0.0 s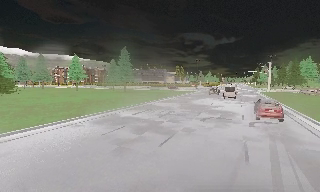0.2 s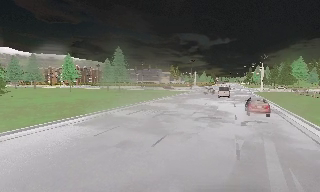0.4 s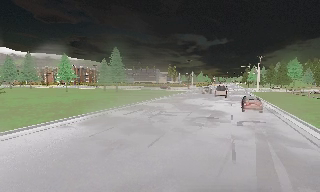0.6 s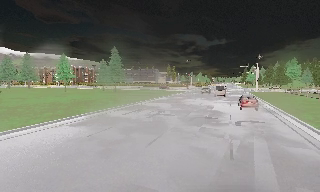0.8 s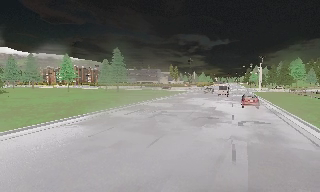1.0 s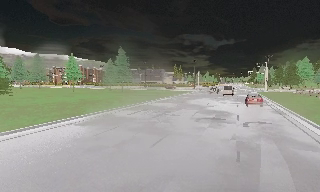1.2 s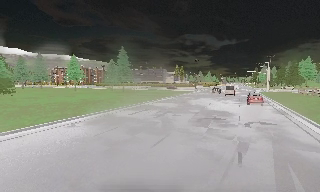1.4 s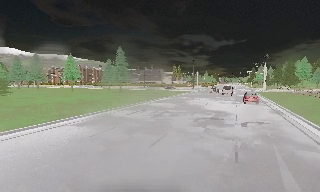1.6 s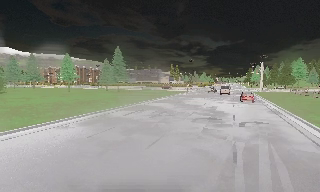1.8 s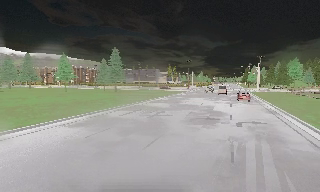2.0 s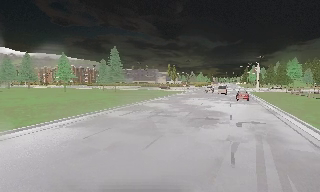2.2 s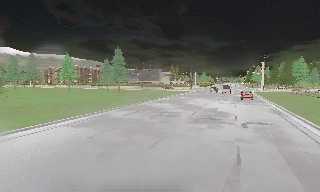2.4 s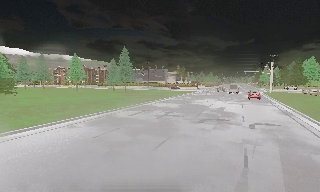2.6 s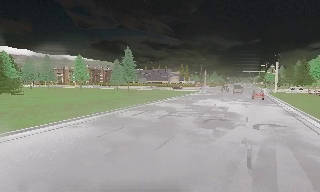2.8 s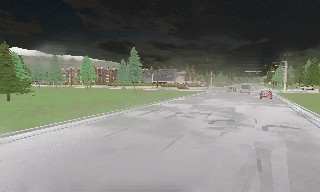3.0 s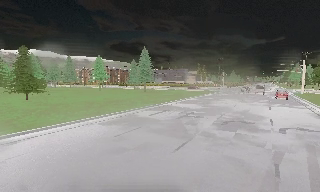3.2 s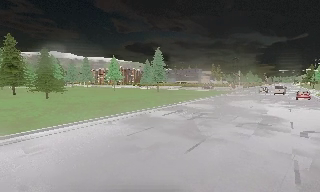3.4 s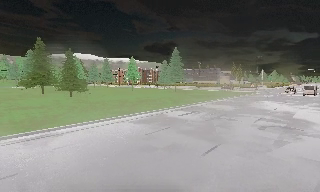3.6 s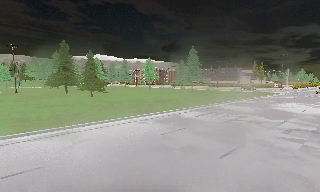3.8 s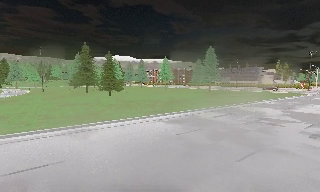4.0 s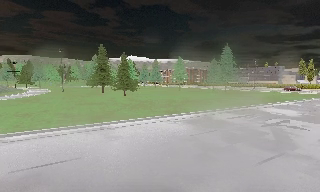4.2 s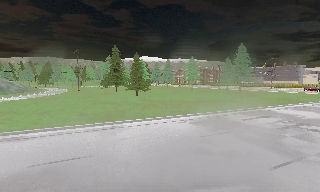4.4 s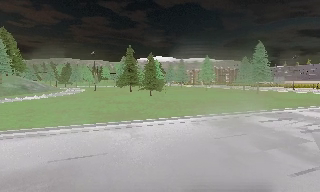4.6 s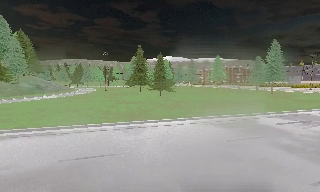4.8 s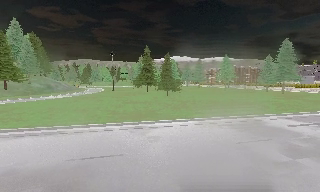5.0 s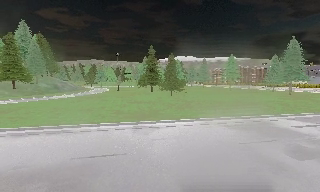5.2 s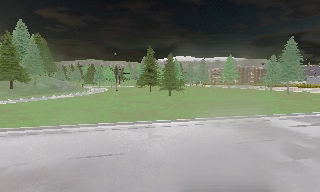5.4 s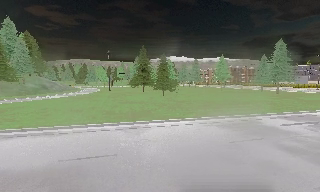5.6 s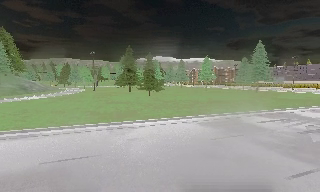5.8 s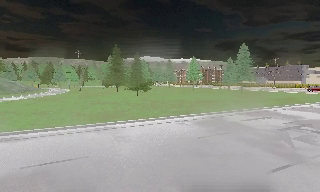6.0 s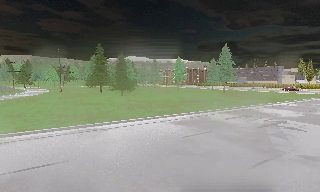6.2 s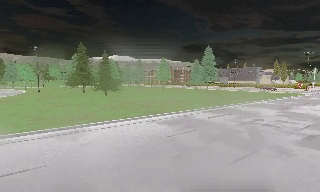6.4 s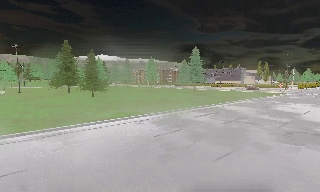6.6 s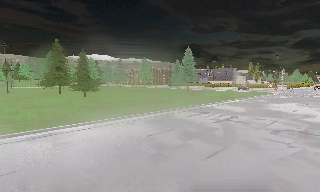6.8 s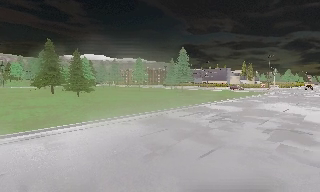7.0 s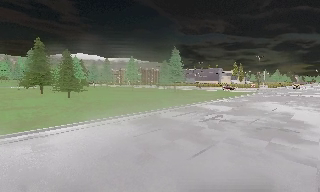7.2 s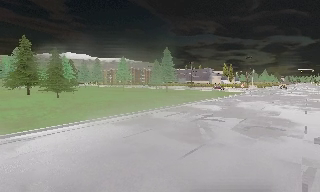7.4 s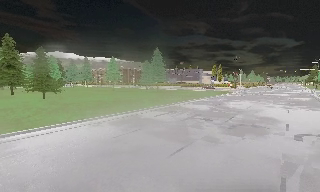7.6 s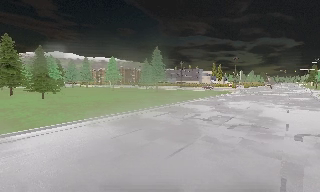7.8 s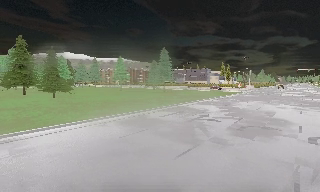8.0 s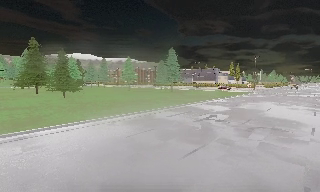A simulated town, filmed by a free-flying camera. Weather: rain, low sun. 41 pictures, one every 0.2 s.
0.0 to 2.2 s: The camera shifts only a little, or ends up much as it began.
2.2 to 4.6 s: The scene slides to the right, as the camera pans about 50 degrees to its left. It travels forward, about 0.5 m.
4.6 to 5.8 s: The camera shifts only a little, or ends up much as it began.
5.8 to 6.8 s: The scene slides to the left, as the camera pans about 20 degrees to its right.
6.8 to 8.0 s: The camera shifts only a little, or ends up much as it began.
The film runs forward here.
